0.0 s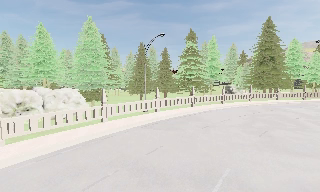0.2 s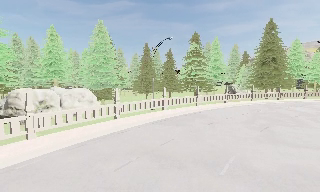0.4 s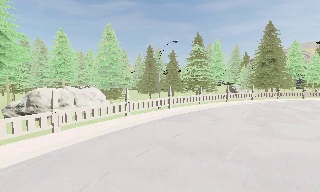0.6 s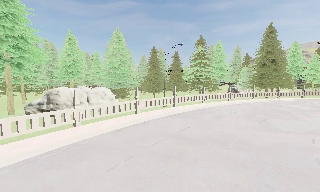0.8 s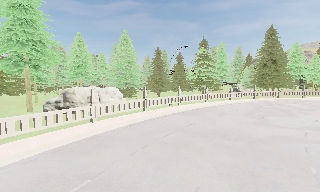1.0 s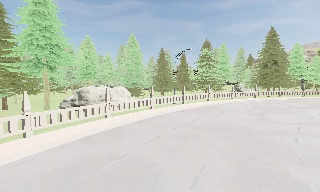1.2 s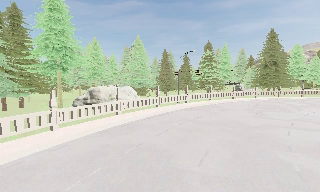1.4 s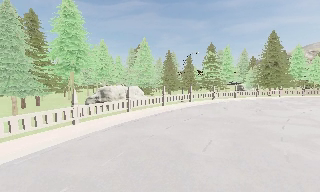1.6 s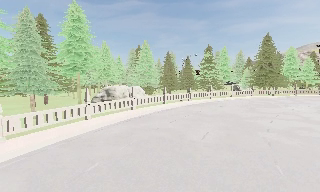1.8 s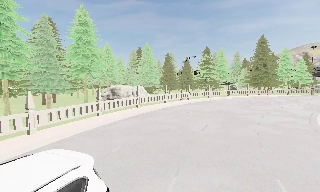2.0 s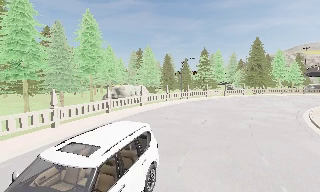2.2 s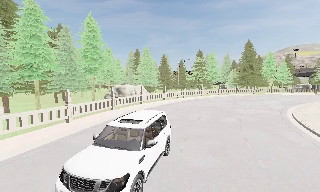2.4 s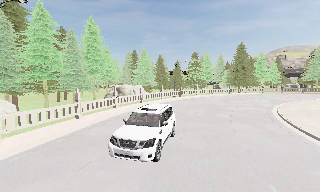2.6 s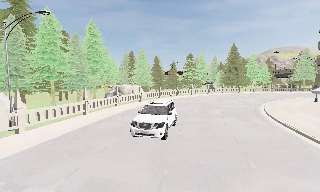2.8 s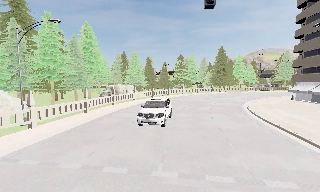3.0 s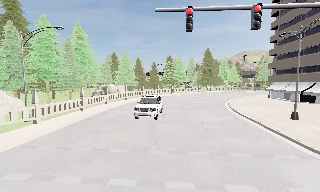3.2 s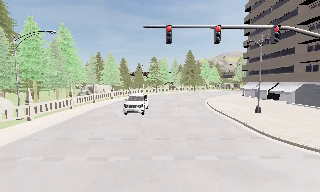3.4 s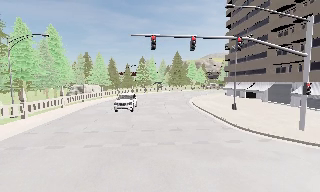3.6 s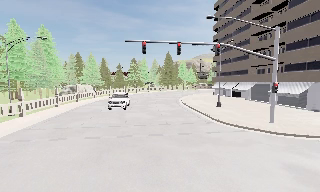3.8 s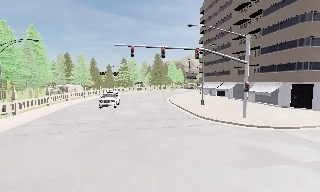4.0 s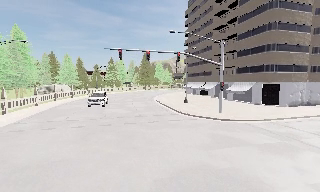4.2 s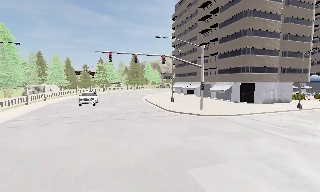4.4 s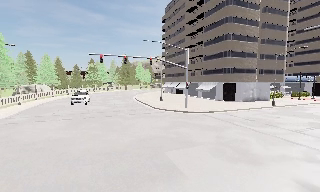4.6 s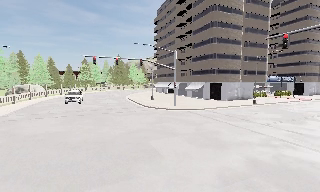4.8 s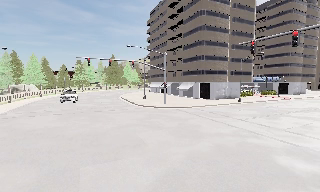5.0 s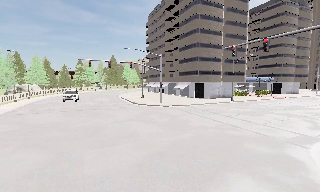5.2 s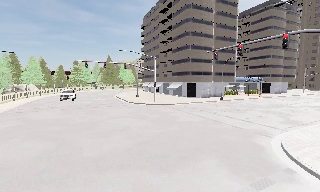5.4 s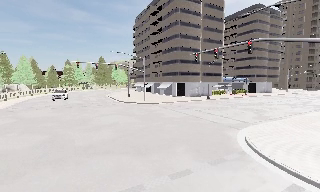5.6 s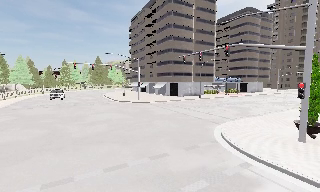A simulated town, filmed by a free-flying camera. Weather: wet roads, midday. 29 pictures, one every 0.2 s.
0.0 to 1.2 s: The camera travels backward and to its left, about 9 m, so what stands in front gets smaller.
1.2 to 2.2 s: The camera travels backward, about 9 m, so what stands in front gets smaller.
2.2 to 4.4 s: The scene slides to the left, as the camera pans about 35 degrees to its right. It travels backward, about 19 m.
4.4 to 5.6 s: The camera travels backward and to its right, about 10 m, so what stands in front gets smaller.
The film runs backward here.
